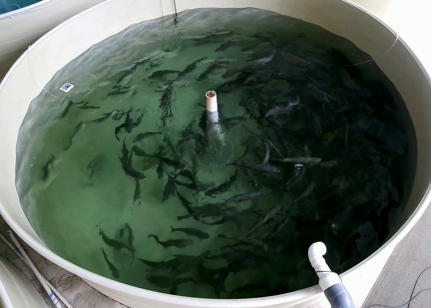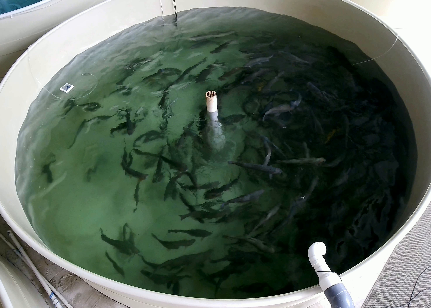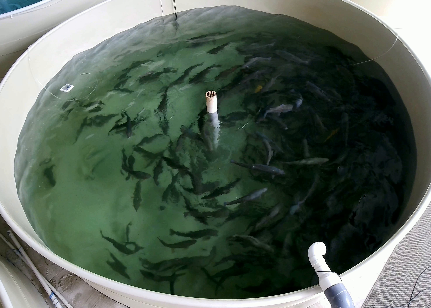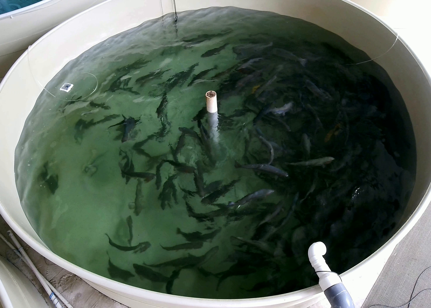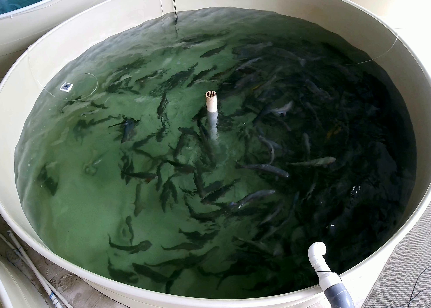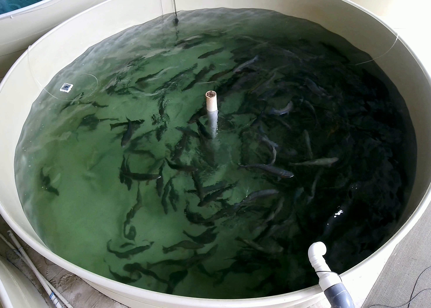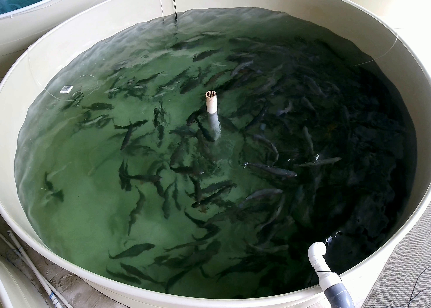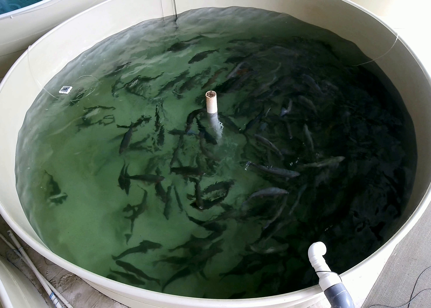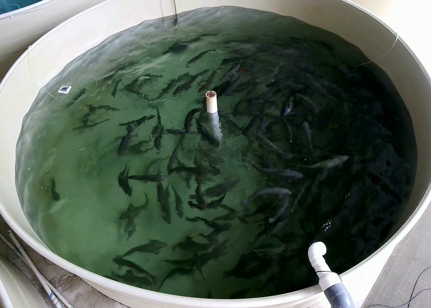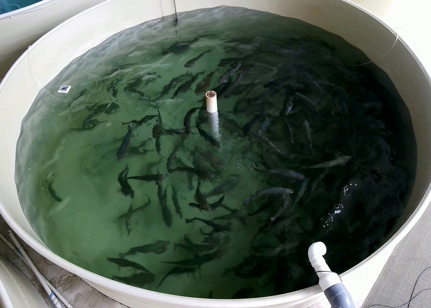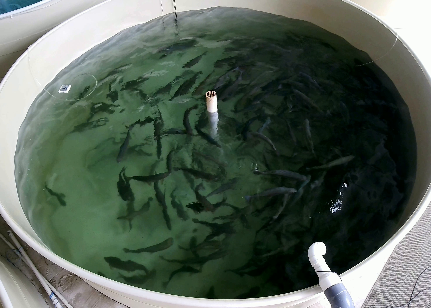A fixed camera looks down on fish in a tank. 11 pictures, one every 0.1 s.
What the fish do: Foraging.
